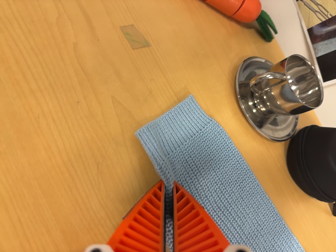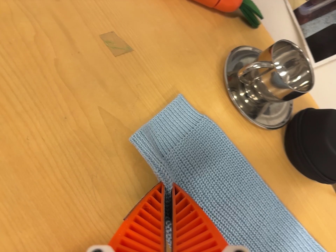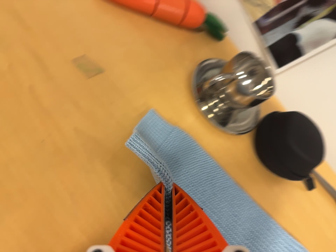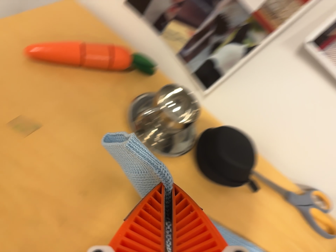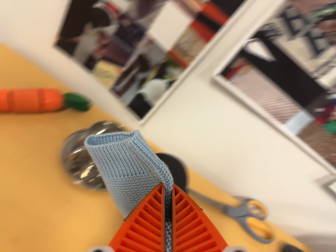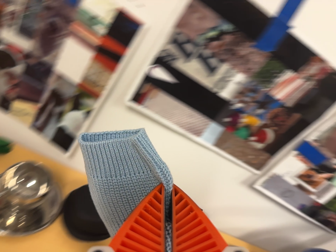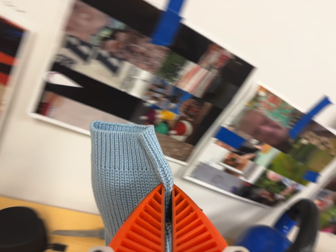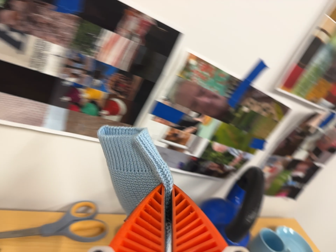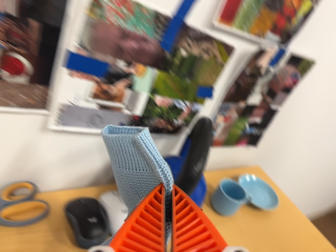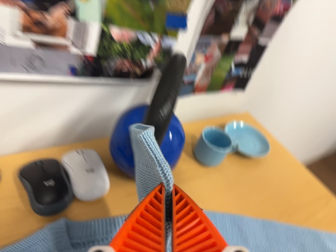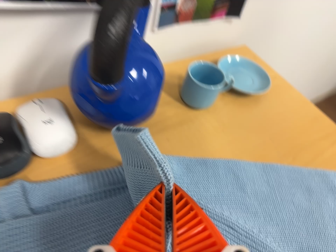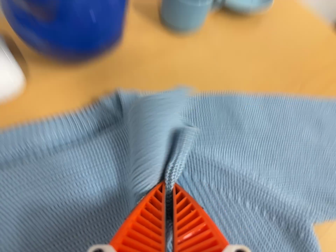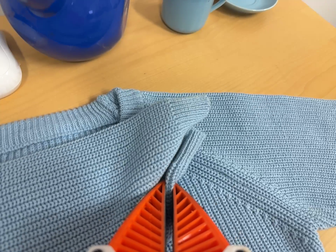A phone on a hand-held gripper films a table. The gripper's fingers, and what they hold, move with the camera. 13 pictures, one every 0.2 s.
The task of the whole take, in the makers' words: left arm across.
0.0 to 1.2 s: The scene slides to the left, as the camera pans about 35 degrees to its right. It travels to its right, about 30 cm, so close, fixed things drift to the left. Its aim tips toward the top of its view by about 10 degrees, and the scene shifts downward. It rolls about its line of sight by about 45 degrees, and the scene rotates counterclockwise.
1.2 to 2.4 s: The camera pans to its right by about 10 degrees. It travels forward and to its right, about 40 cm. Its aim tips toward the bottom of its view by about 40 degrees, and the scene shifts upward. It rolls about its line of sight by about 25 degrees, and the scene rotates counterclockwise.
The film runs forward here.
